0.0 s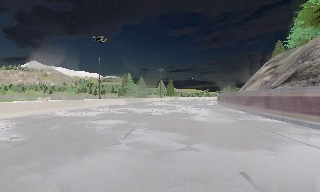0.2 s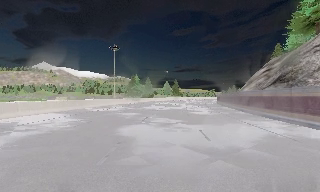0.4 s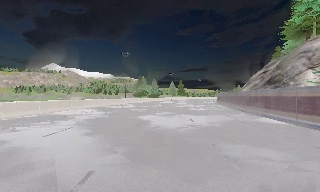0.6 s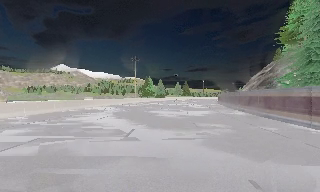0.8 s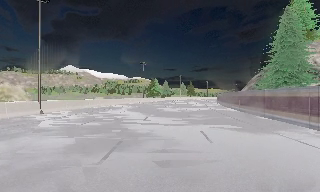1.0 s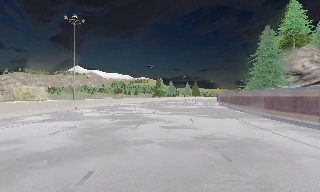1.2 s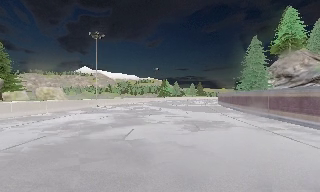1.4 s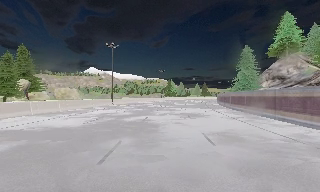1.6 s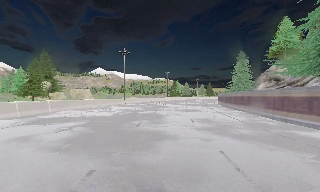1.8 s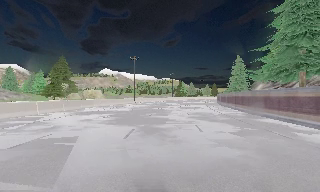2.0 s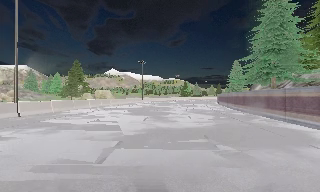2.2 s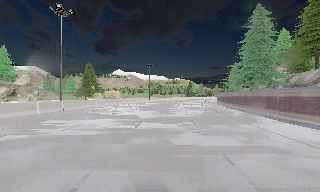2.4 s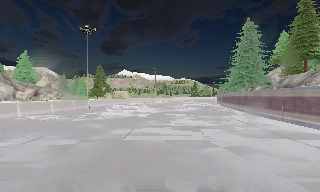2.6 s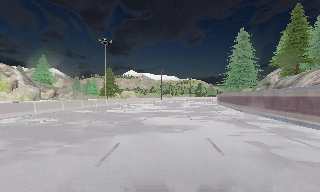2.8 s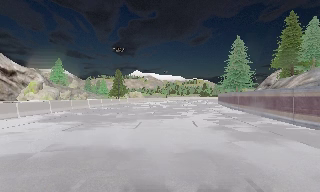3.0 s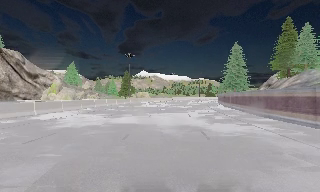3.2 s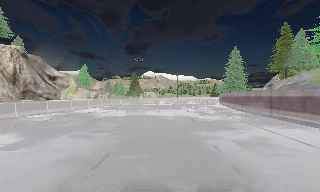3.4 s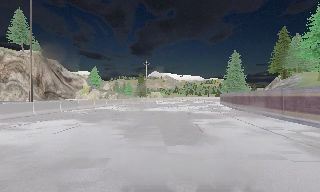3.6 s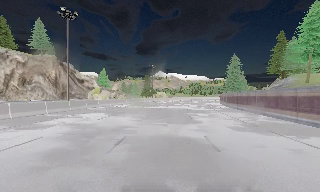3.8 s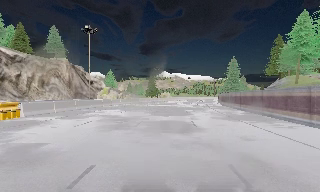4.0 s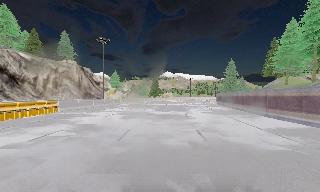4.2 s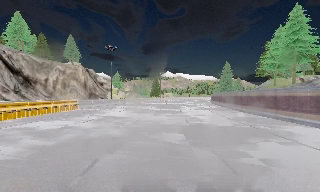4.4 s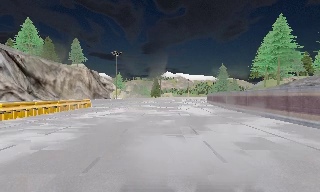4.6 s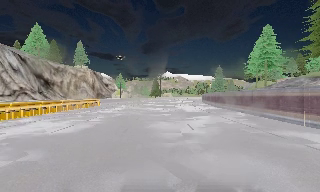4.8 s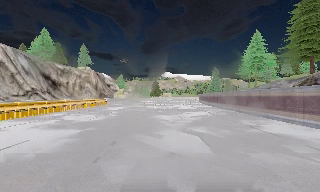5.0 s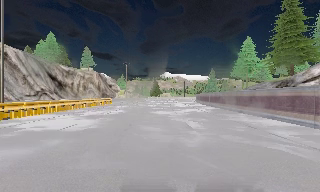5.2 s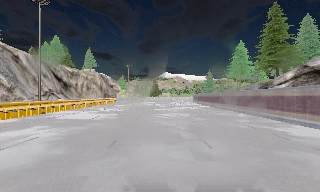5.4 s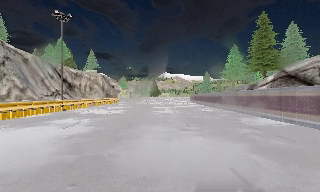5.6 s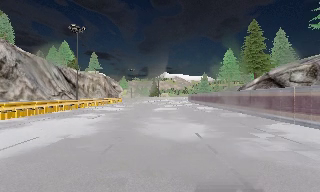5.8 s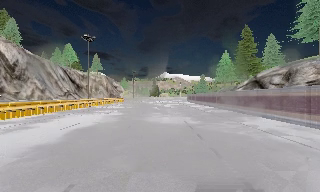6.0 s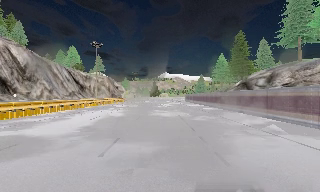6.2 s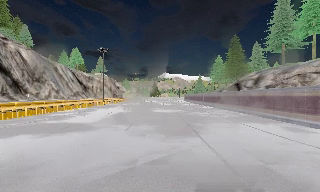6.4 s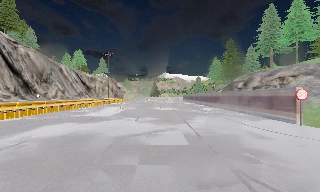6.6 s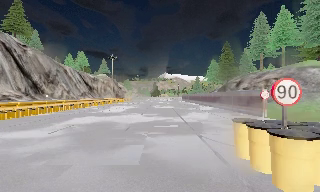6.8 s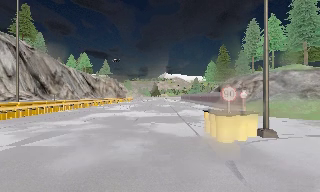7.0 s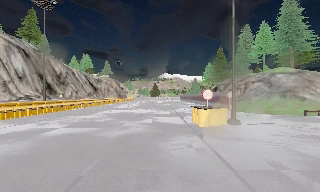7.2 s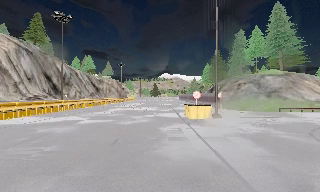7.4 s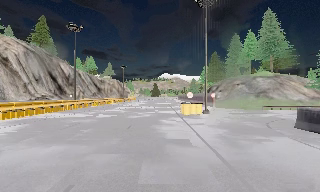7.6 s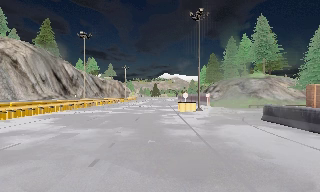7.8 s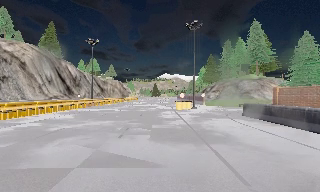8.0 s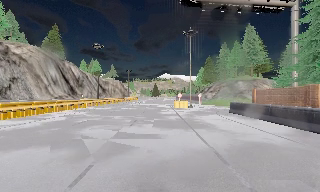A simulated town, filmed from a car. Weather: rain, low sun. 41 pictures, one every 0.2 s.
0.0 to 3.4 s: The camera pans to its left, which is counterclockwise from overhead, by about 35 degrees. It travels backward, about 80 m.
3.4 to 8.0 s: The camera travels backward, about 85 m, so what stands in front gets smaller.
The film runs backward here.
